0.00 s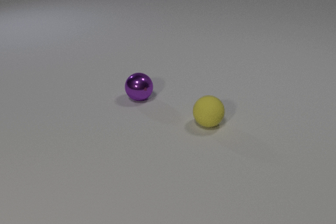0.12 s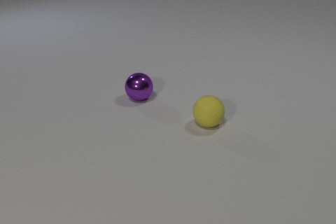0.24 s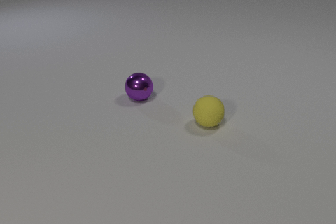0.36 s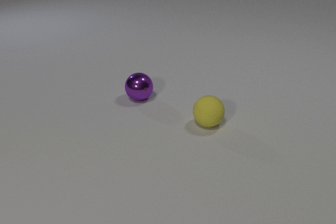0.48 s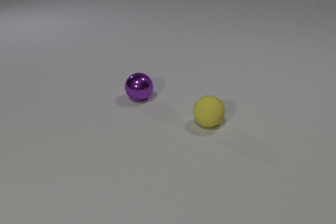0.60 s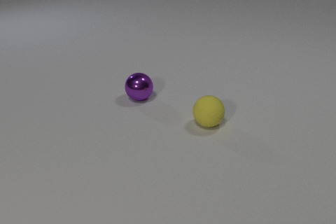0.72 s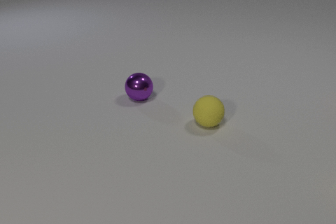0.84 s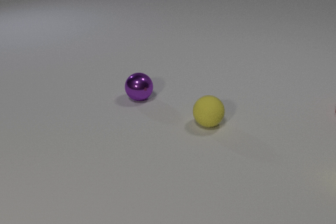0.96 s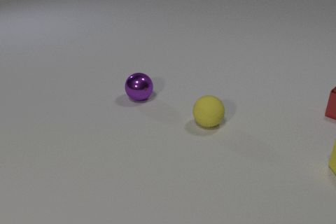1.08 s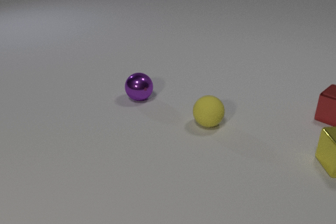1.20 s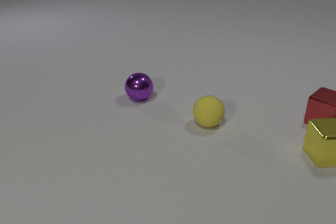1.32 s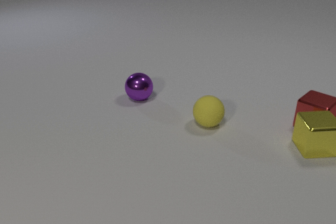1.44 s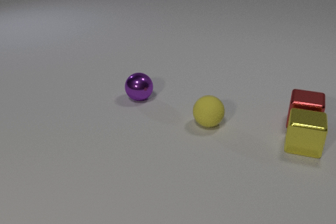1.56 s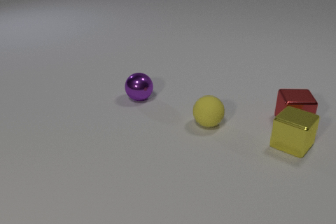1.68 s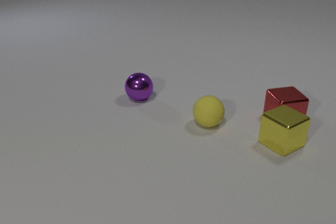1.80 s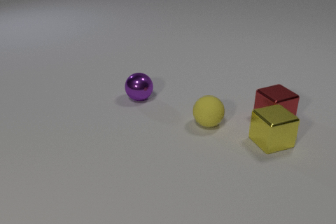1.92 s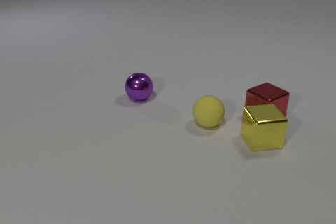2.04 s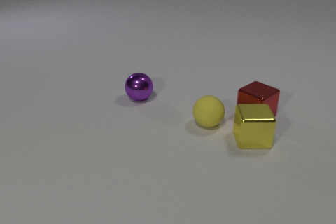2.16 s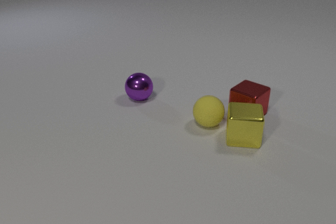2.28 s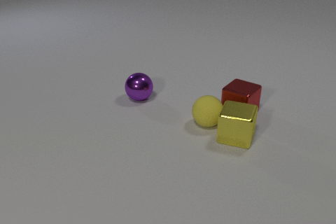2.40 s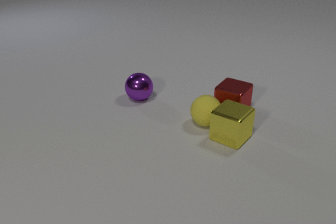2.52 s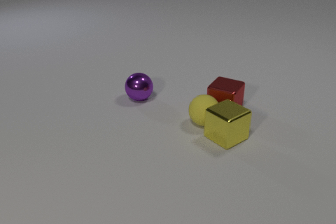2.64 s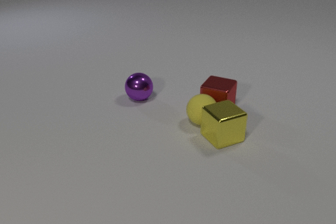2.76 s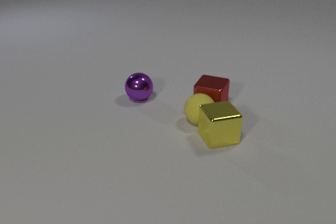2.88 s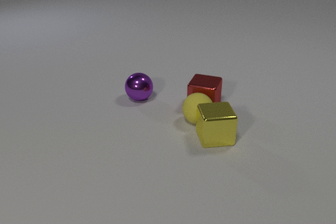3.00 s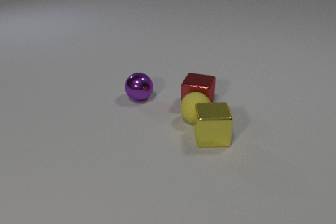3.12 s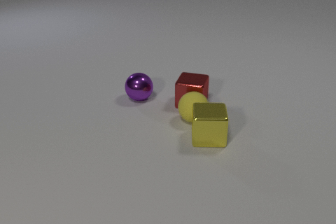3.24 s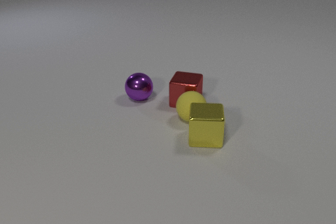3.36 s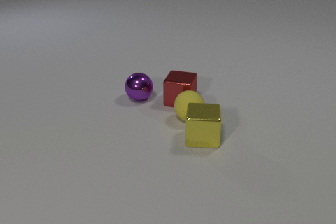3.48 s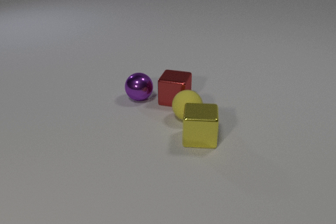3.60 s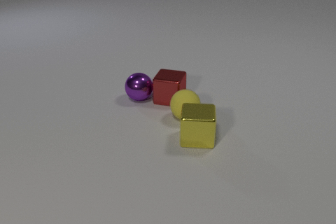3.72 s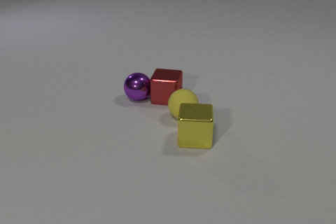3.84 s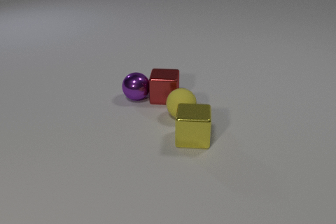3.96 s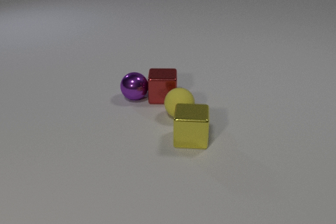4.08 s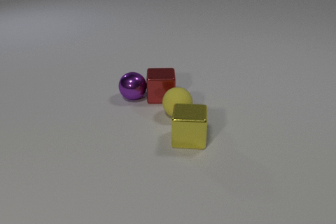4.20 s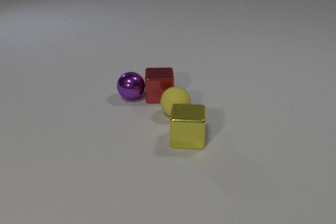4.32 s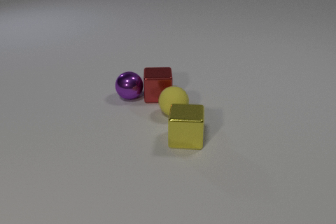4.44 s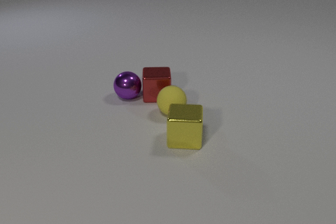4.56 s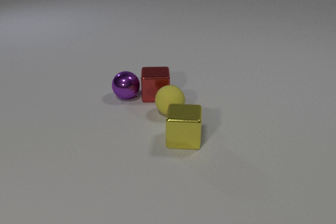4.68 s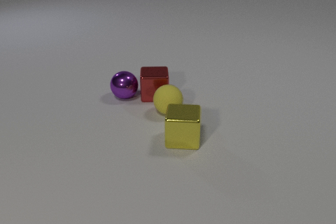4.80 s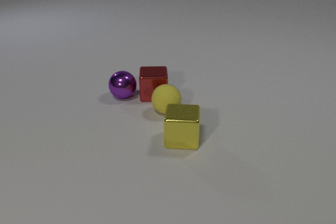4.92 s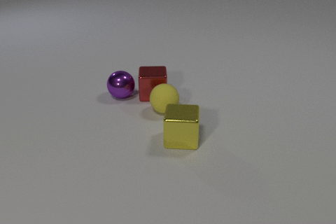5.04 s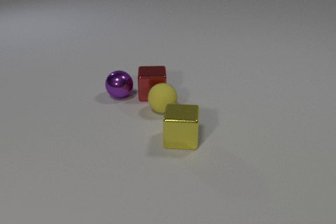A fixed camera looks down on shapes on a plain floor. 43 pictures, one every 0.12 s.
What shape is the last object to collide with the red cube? sphere.
Are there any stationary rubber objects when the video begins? yes.
Are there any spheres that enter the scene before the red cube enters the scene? no.
0.00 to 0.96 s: The yellow metal cube comes in at the right edge. The red metal cube comes in at the right edge, slides toward the camera and to the left.
0.96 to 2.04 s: The yellow metal cube slides to the left, spins so that its near face slides to the left, clockwise seen from above. The red metal cube slides to the left, spins so that its near face slides to the right, counterclockwise seen from above. The yellow metal cube and the red metal cube collide.
2.04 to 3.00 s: The yellow metal cube slides to the left, spins clockwise seen from above by about 90 degrees, its near face sliding to the left. The red metal cube slides to the left, spins so that its near face slides to the right, counterclockwise seen from above. The yellow rubber sphere rolls to the left. The yellow metal cube and the yellow rubber sphere collide.
3.00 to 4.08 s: The yellow metal cube slides to the left. The red metal cube slides to the left. The yellow rubber sphere rolls to the left and away from the camera. The purple metal sphere rolls to the left. The red metal cube and the purple metal sphere collide.
4.08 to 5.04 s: The yellow metal cube slides to the left. The red metal cube slides to the left. The yellow rubber sphere rolls to the left and away from the camera. The purple metal sphere rolls to the left.
